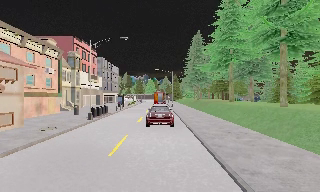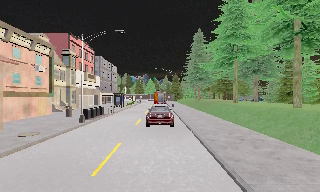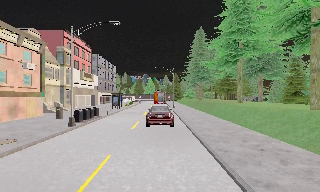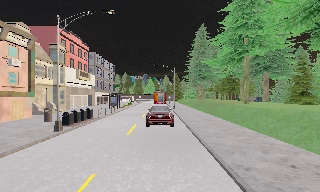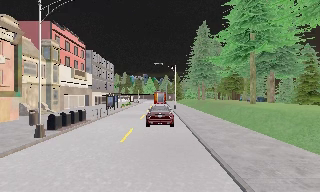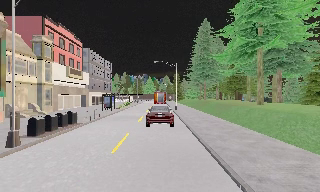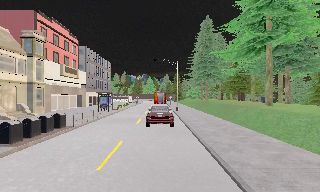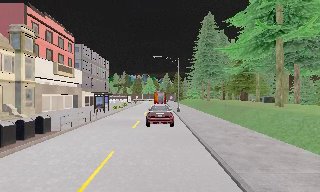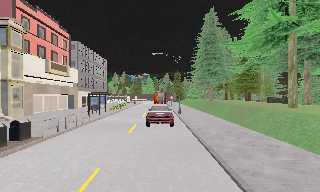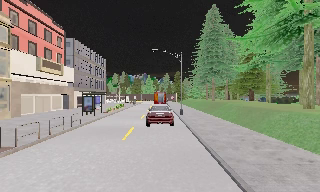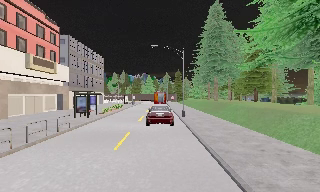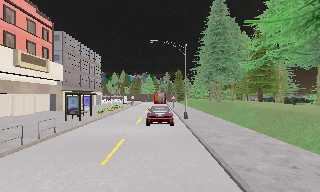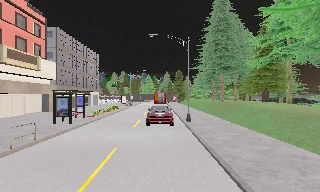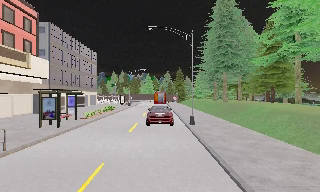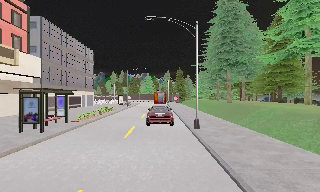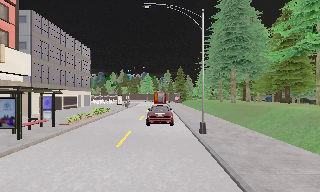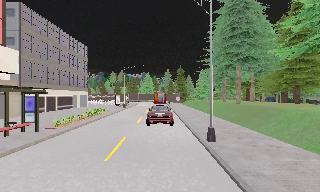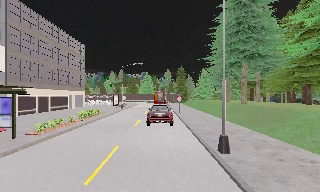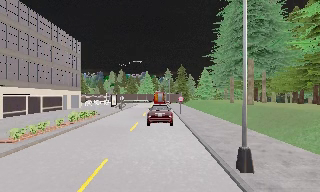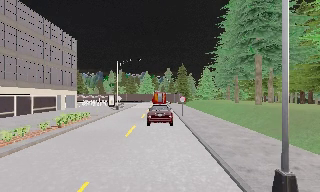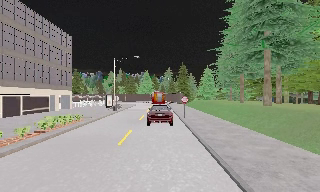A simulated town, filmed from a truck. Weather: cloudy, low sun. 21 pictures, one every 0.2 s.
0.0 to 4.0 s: The camera travels forward, about 30 m, so what stands in front looms larger.
The film runs forward here.
